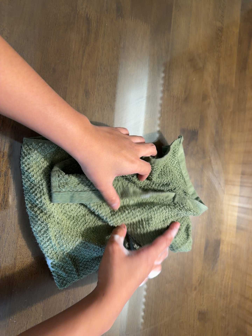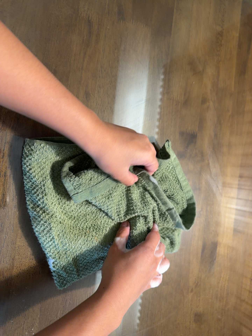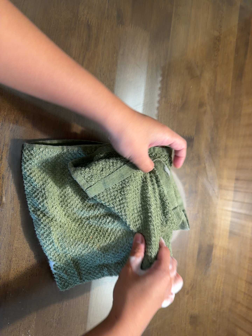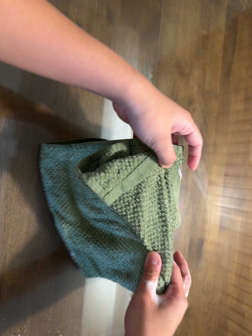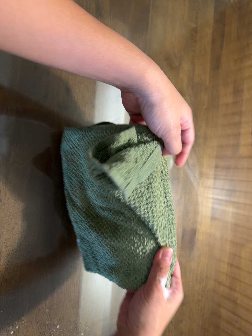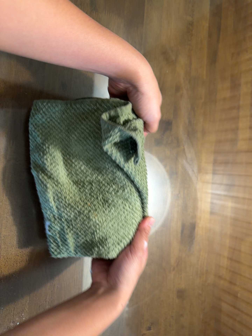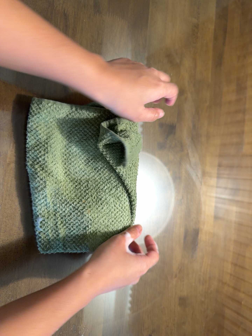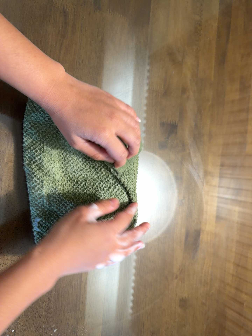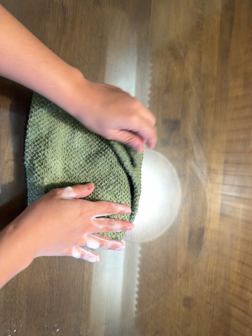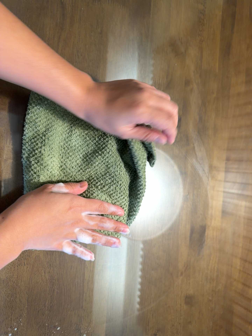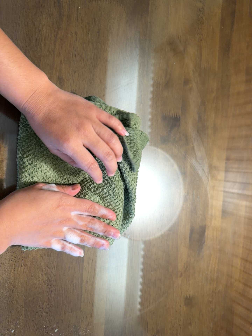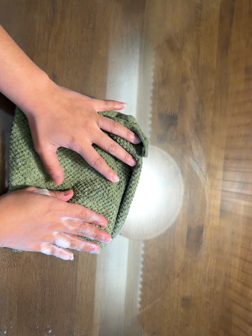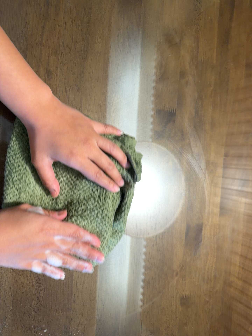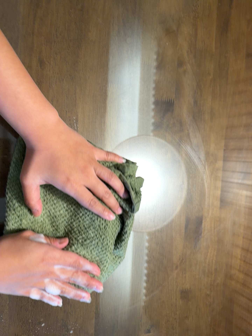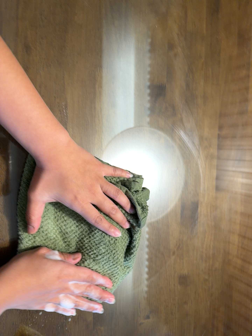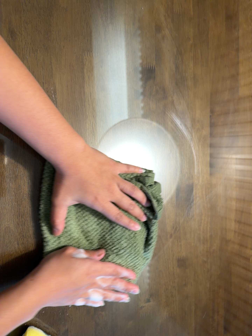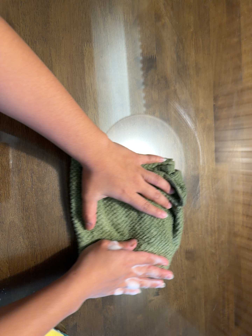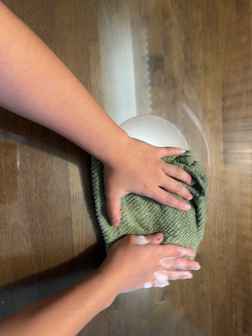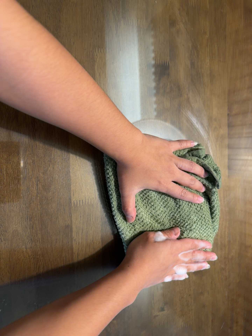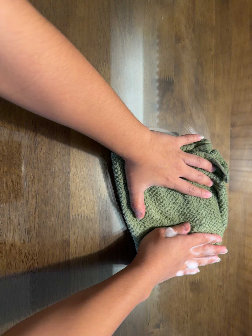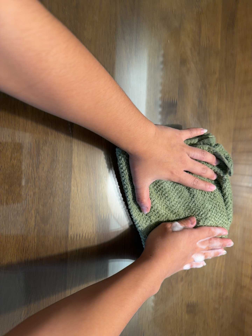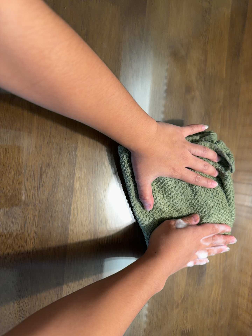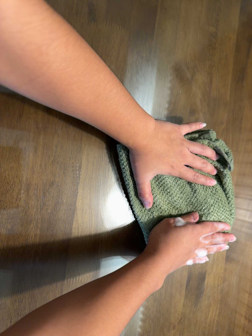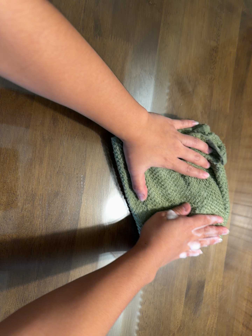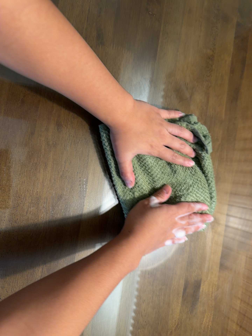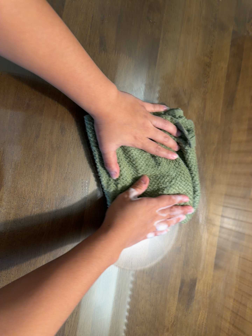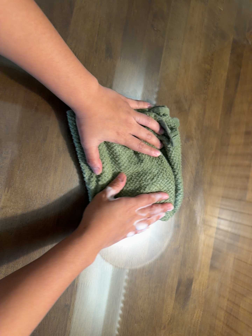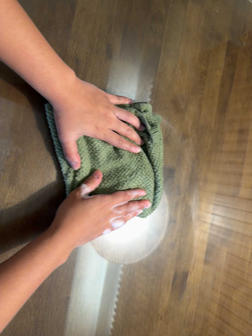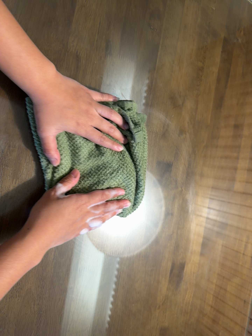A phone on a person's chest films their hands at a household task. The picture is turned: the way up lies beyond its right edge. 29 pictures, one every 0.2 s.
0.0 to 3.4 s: The camera travels to its right, about 9 cm, so close, fixed things drift to the left. It rolls about its line of sight by about 10 degrees, and the scene rotates counterclockwise.
3.4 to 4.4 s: The camera travels toward the top of its view, about 8 cm, so close, fixed things drift downward. It rolls about its line of sight by about 10 degrees, and the scene rotates clockwise.
4.4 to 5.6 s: The camera travels backward and to its left, about 8 cm, so what stands in front gets smaller.
The film runs forward here.
